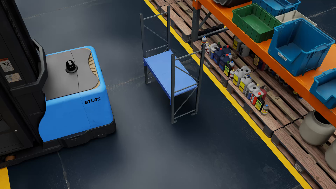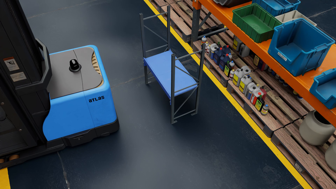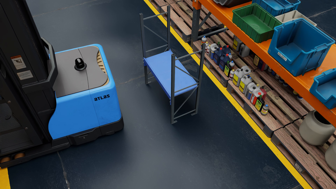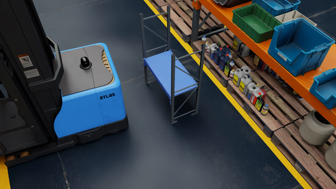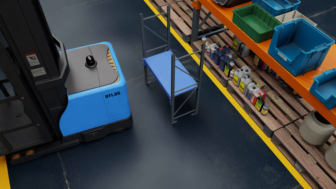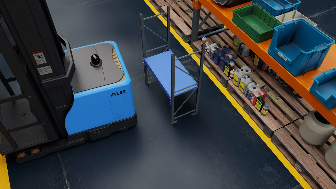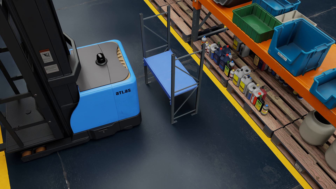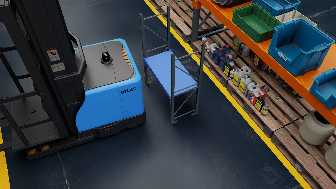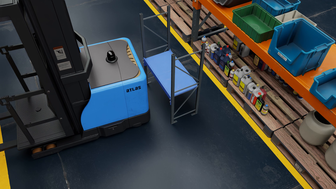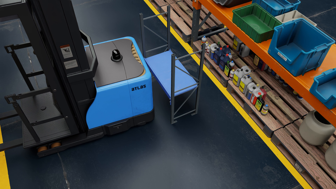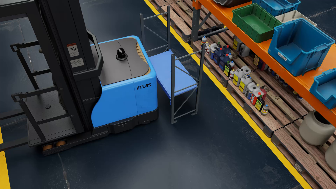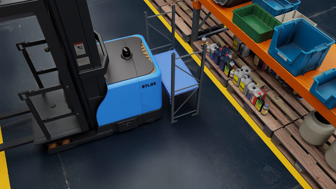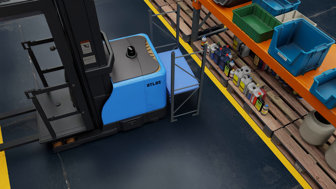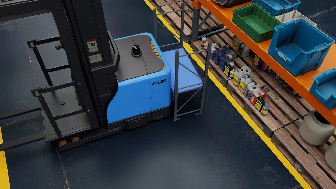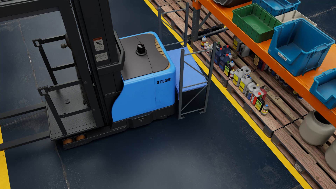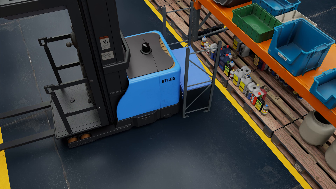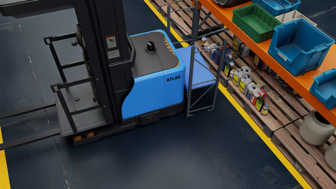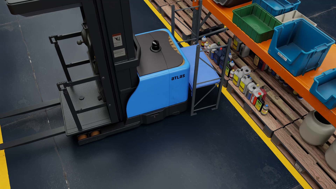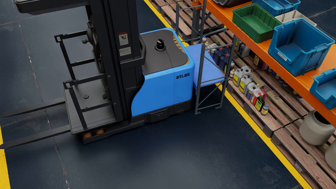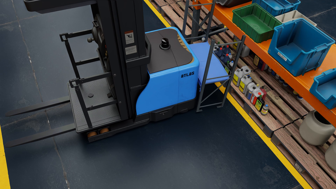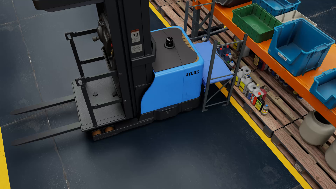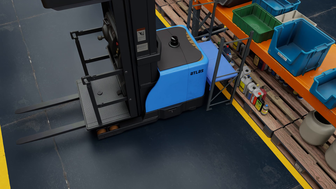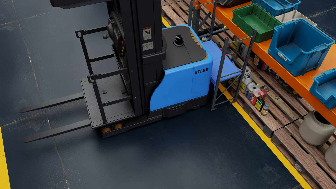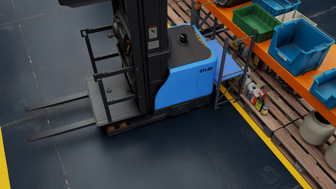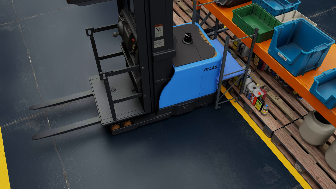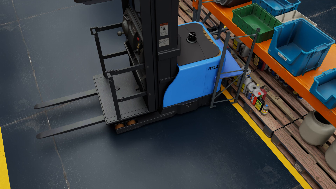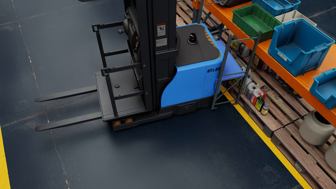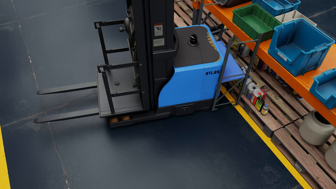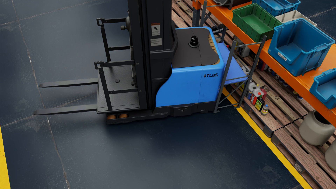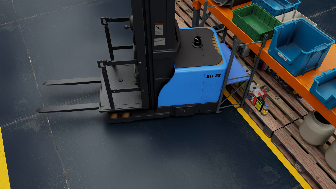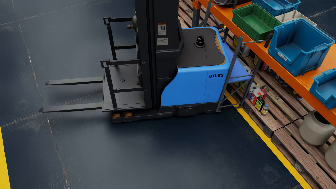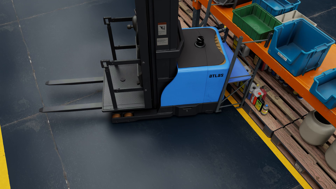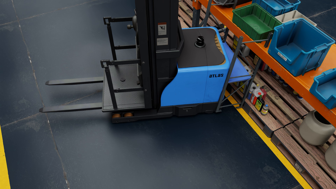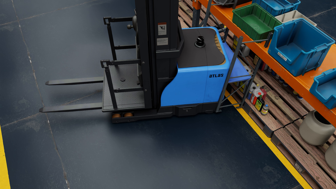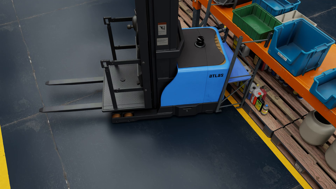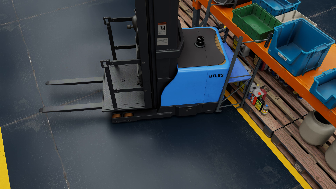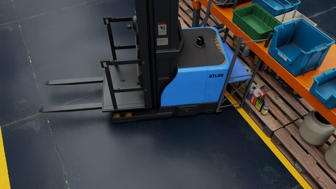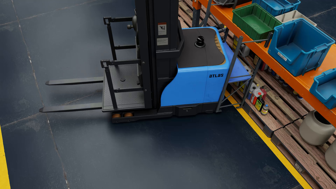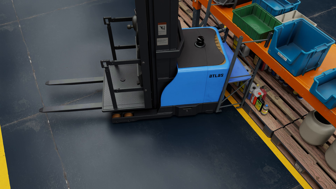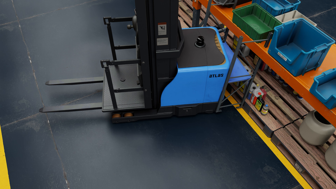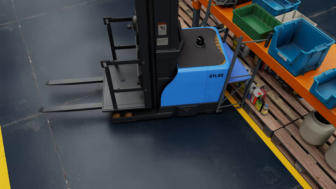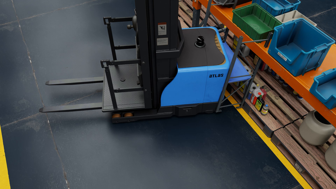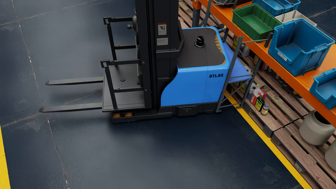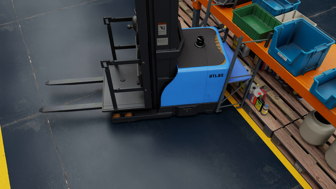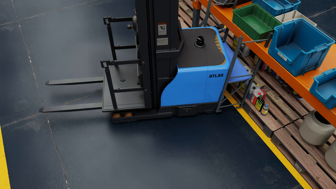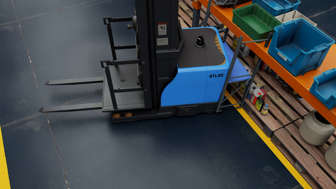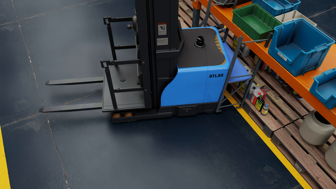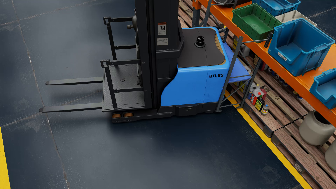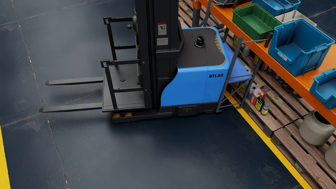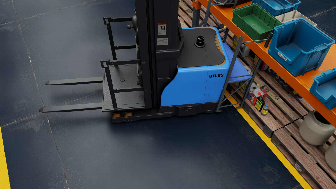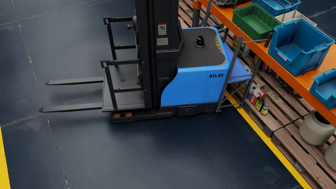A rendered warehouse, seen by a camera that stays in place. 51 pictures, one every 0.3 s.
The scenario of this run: A forklift runs into an object in its way.
